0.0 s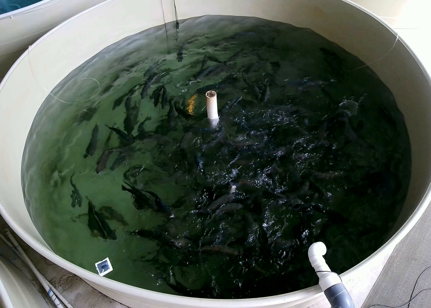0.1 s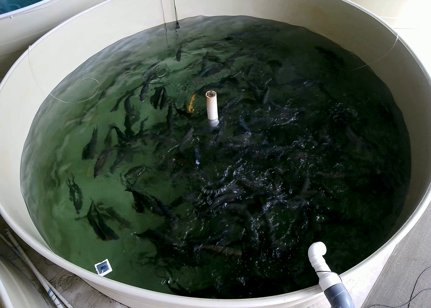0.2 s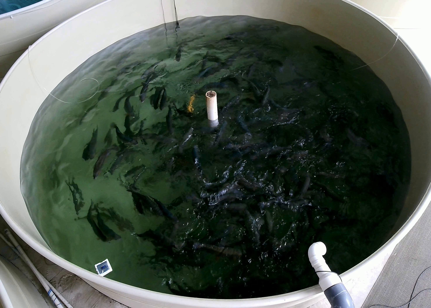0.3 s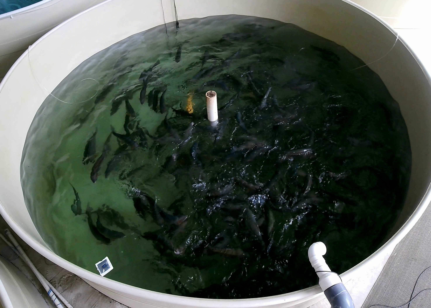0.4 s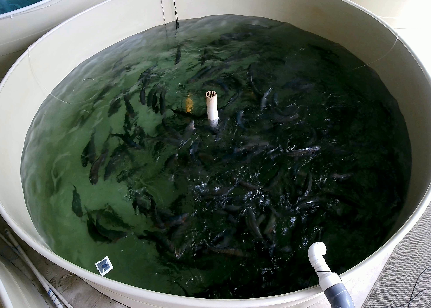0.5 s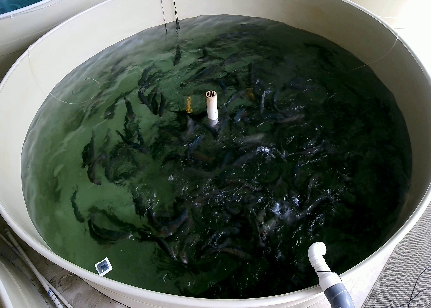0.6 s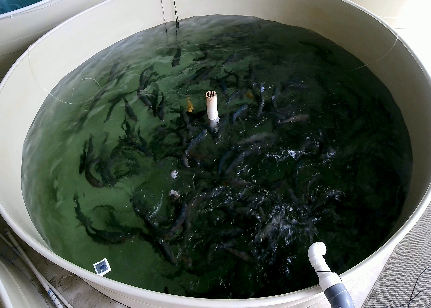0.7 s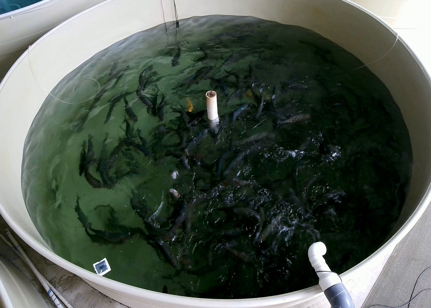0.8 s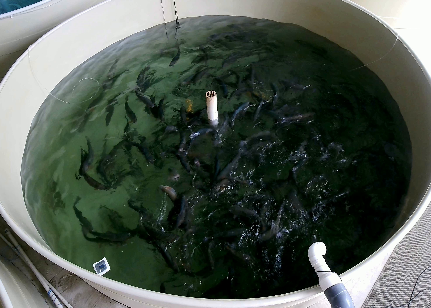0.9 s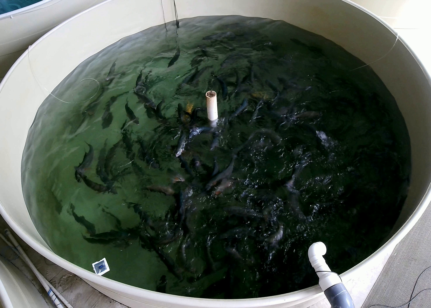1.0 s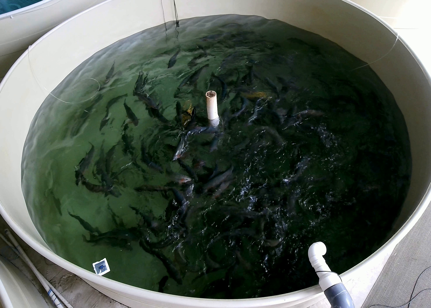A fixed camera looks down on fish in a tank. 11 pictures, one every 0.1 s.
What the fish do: Weak feeding.
